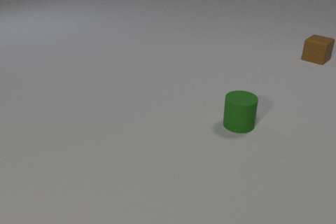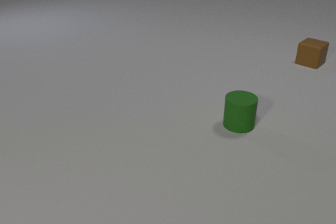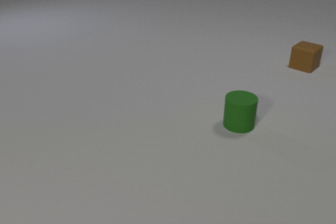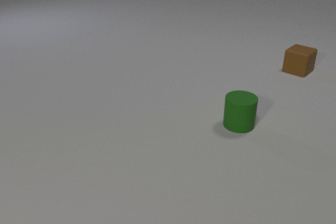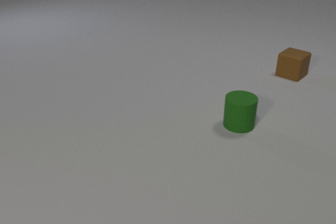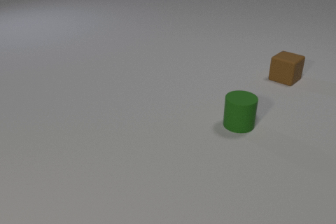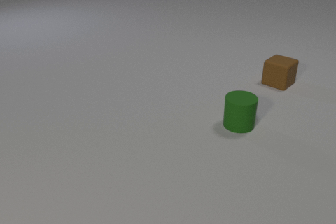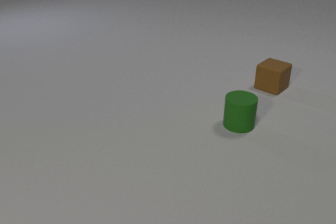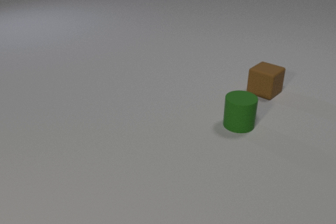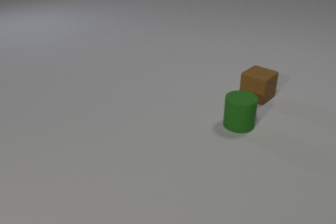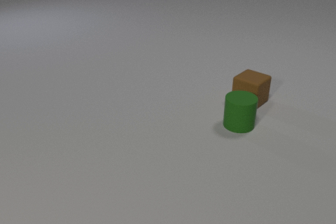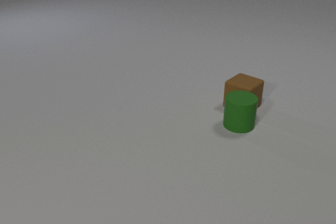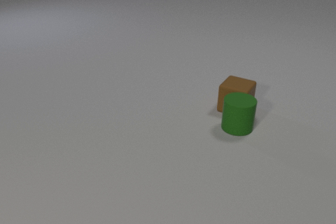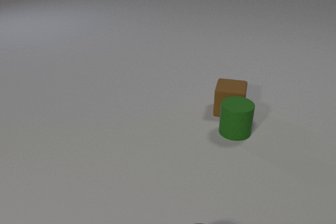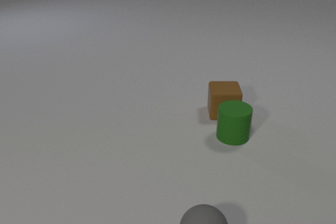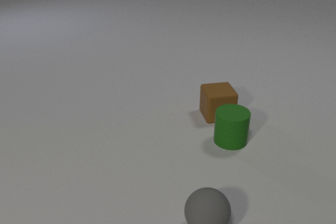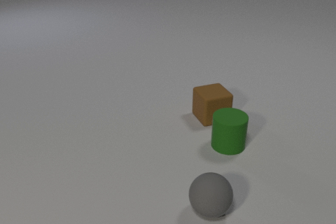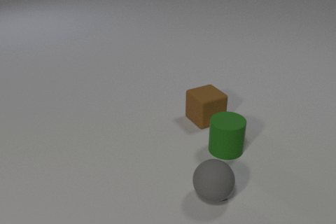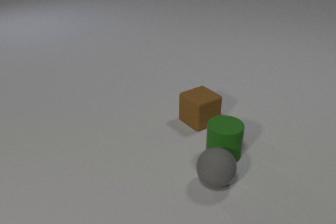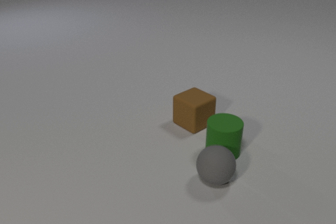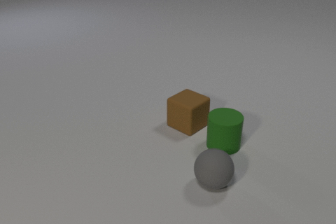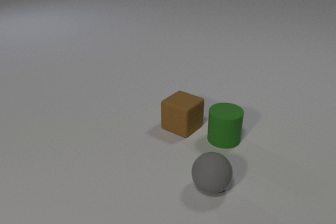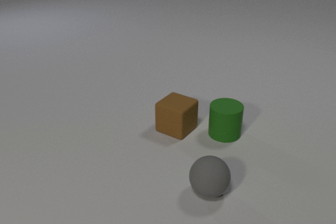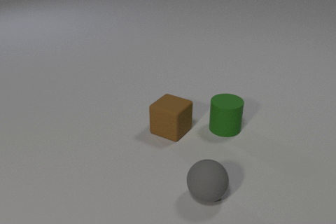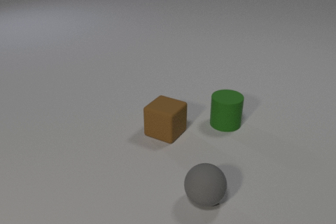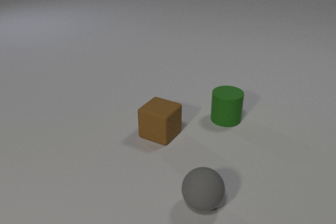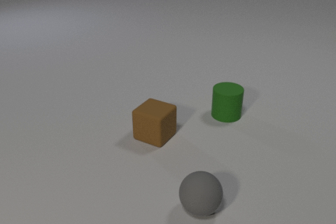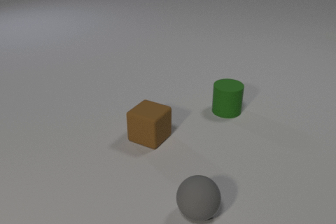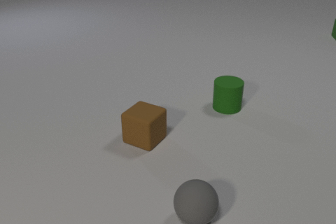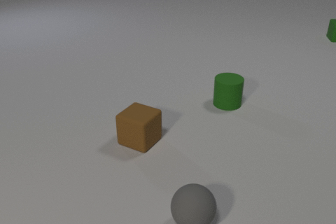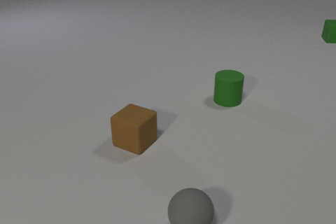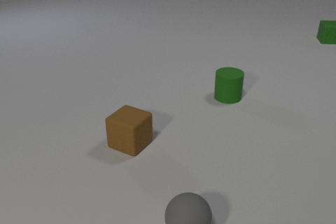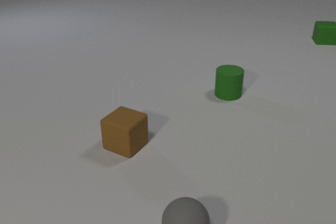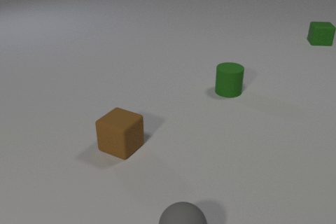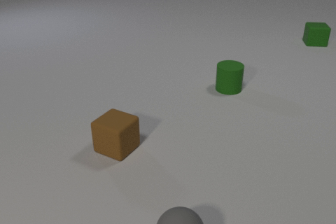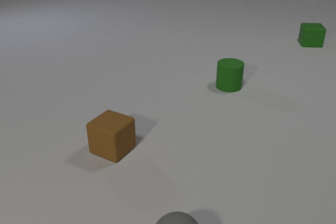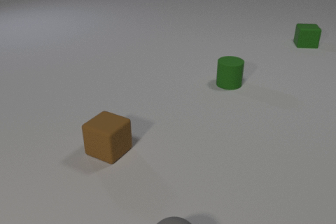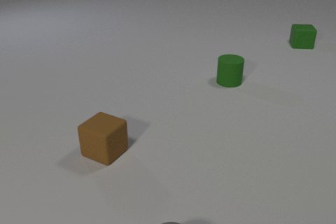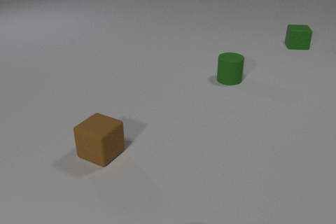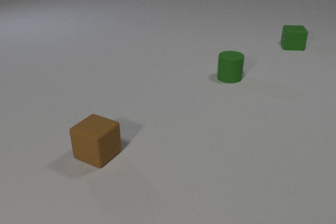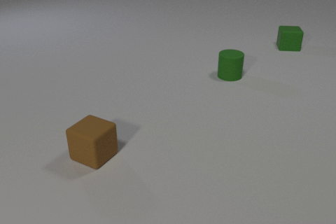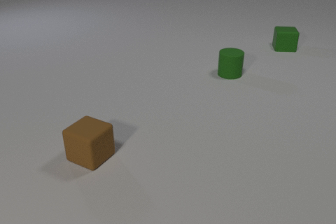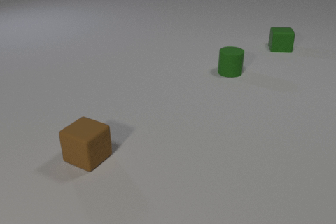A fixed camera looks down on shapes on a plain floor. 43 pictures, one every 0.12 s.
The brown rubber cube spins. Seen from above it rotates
counterclockwise.
The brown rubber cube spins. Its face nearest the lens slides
to the right.
0.00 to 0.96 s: The brown rubber cube slides toward the camera and to the left.
0.96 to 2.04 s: The brown rubber cube slides toward the camera and to the left, spins counterclockwise seen from above by about 60 degrees, its near face sliding to the right. The green rubber cylinder slides toward the camera. The gray rubber sphere comes in at the bottom edge, rolls away from the camera. The brown rubber cube and the green rubber cylinder collide.
2.04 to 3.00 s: The brown rubber cube slides to the left and toward the camera, spins so that its near face slides to the right, counterclockwise seen from above. The green rubber cylinder slides away from the camera. The gray rubber sphere rolls toward the camera and to the left. The green rubber cylinder and the gray rubber sphere collide.
3.00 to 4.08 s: The brown rubber cube slides to the left and toward the camera. The green rubber cylinder slides away from the camera. The gray rubber sphere rolls toward the camera. The green rubber cube comes in at the right edge, slides to the left and toward the camera.
4.08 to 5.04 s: The brown rubber cube slides to the left. The green rubber cylinder slides away from the camera. The gray rubber sphere rolls toward the camera, leaves at the bottom edge. The green rubber cube slides to the left and toward the camera.
What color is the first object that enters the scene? gray.
What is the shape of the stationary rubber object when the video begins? cylinder.
Are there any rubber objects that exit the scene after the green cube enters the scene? yes.
